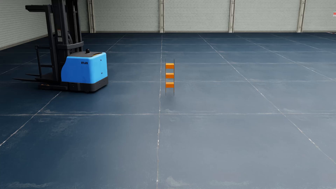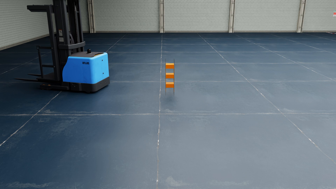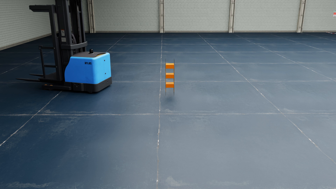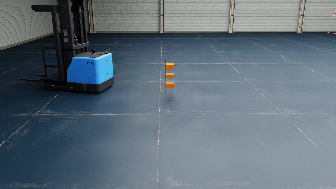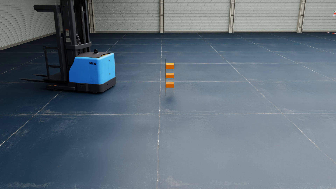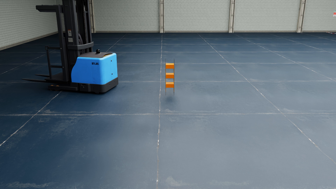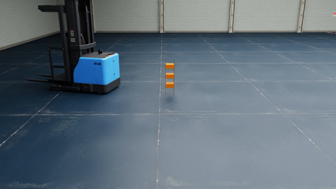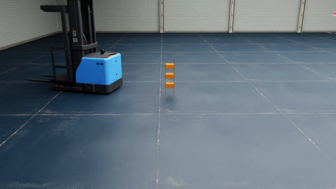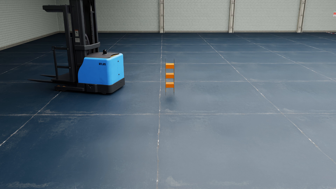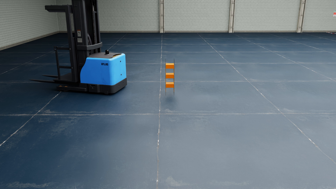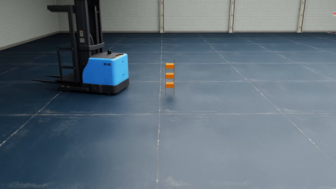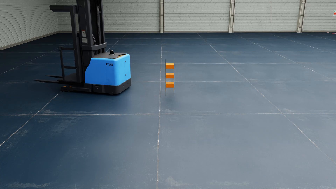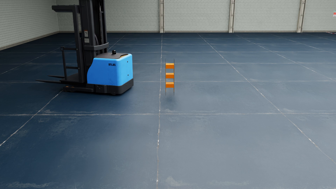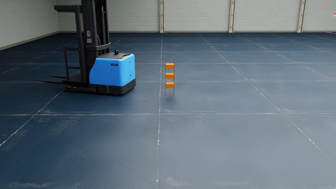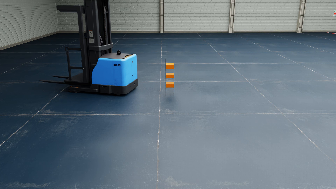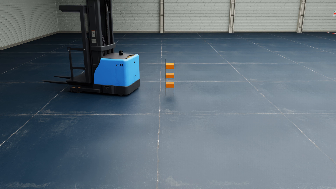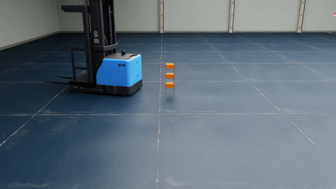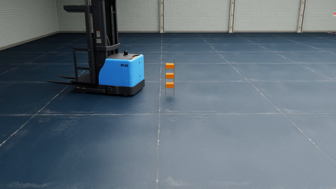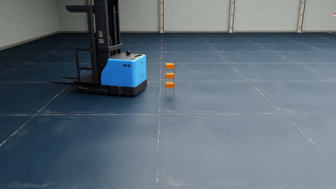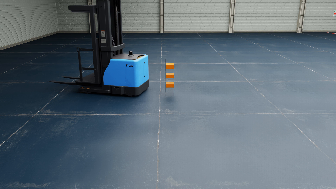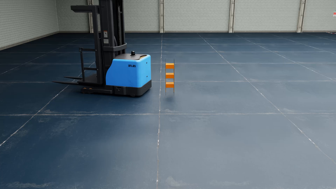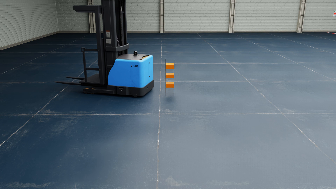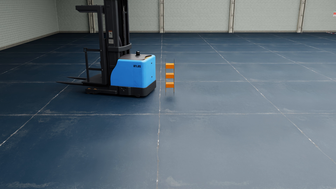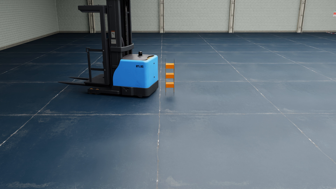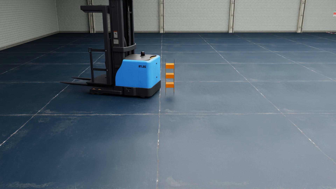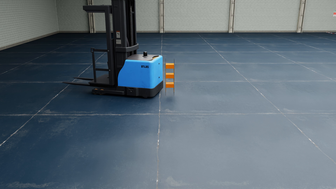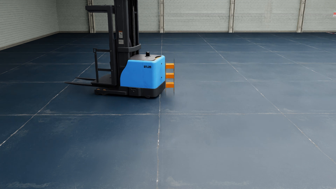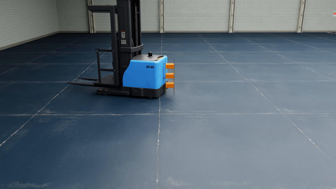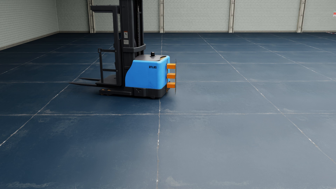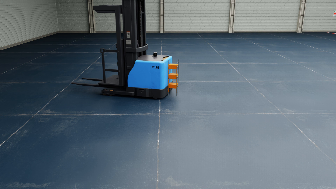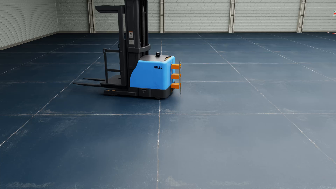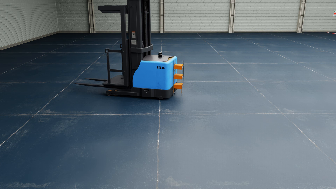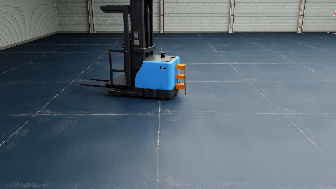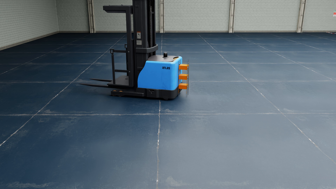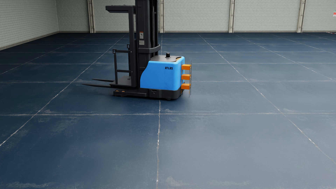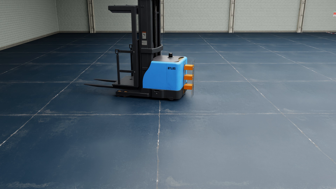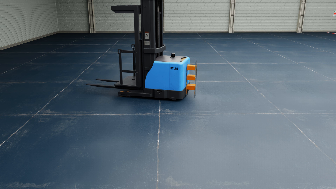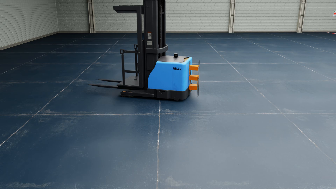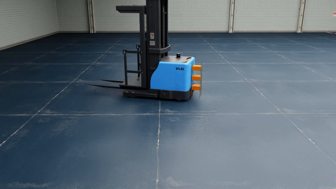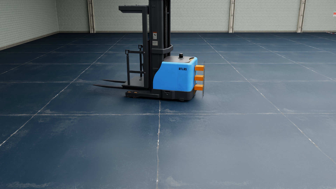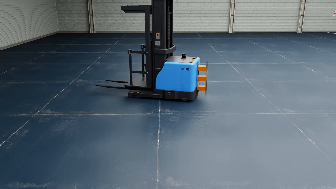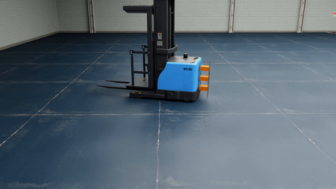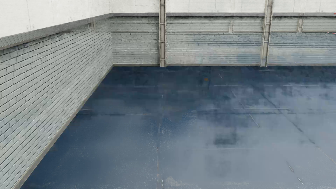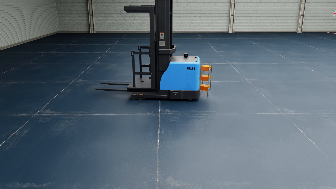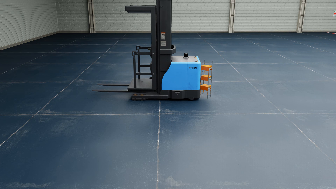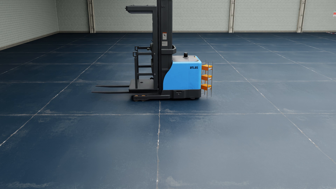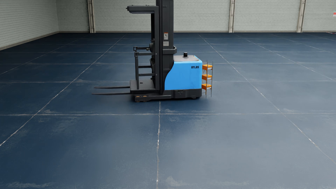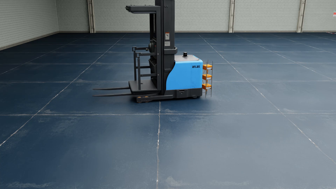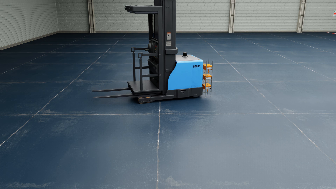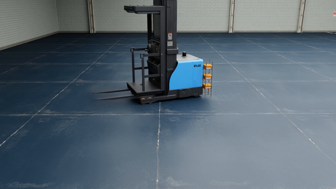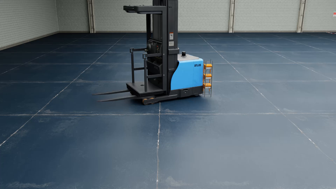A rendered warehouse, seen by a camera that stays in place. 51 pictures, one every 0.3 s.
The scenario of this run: A forklift runs into an object in its way.
